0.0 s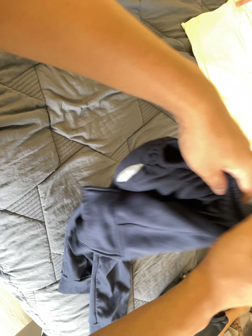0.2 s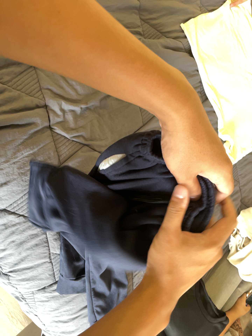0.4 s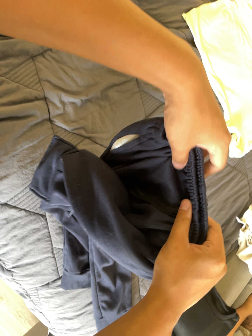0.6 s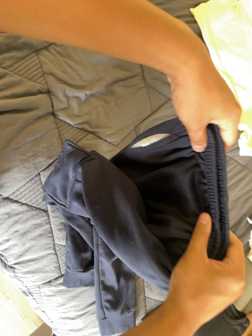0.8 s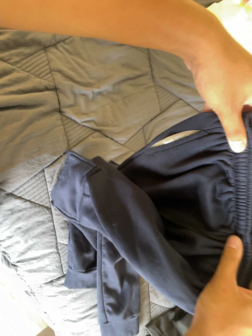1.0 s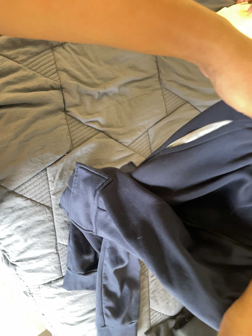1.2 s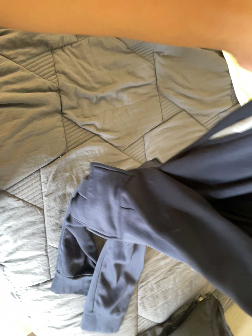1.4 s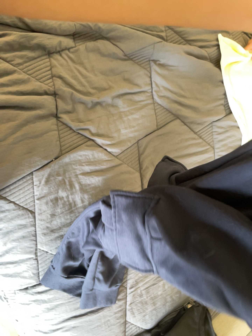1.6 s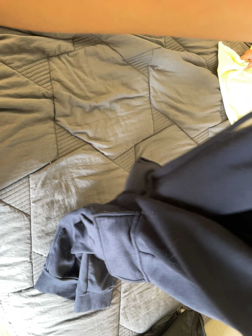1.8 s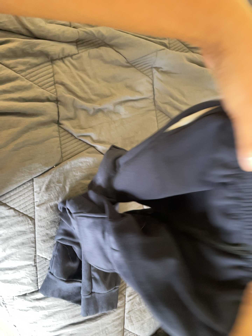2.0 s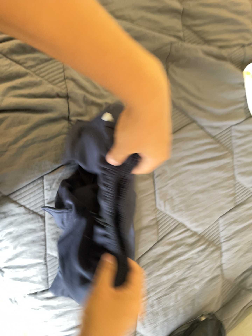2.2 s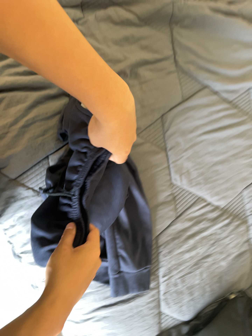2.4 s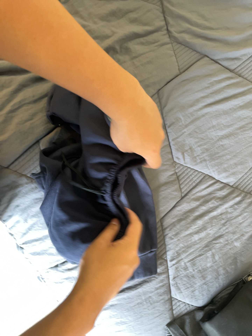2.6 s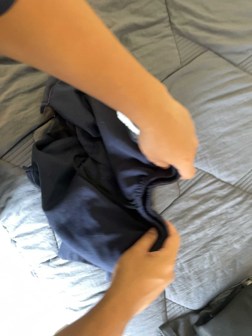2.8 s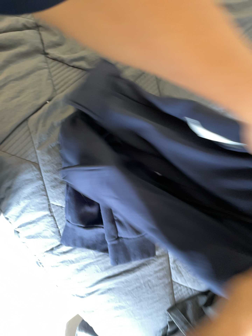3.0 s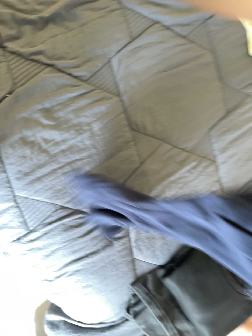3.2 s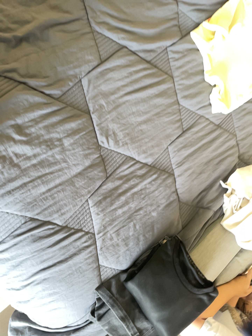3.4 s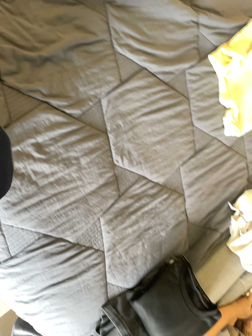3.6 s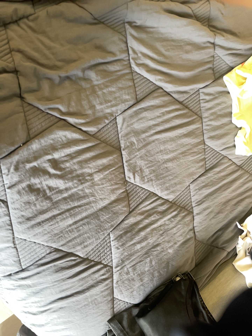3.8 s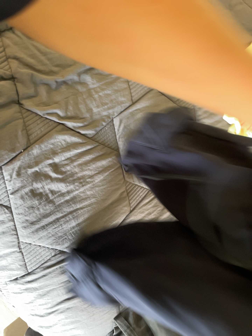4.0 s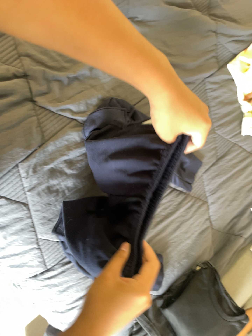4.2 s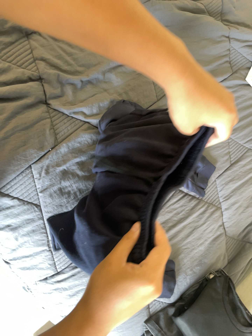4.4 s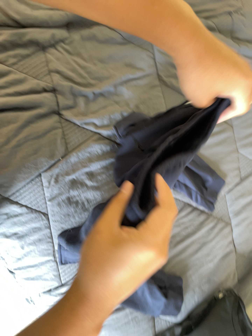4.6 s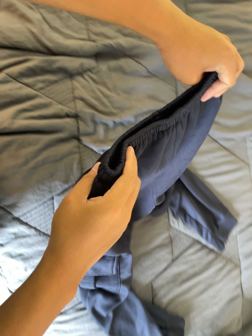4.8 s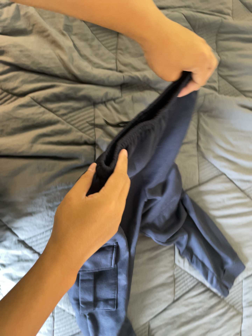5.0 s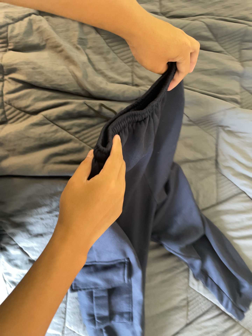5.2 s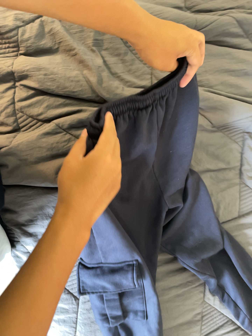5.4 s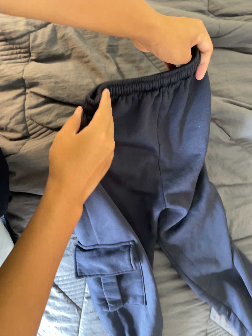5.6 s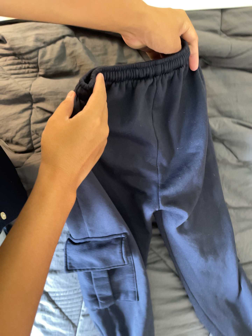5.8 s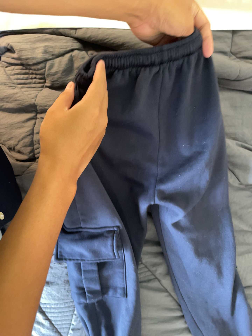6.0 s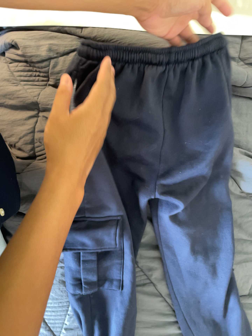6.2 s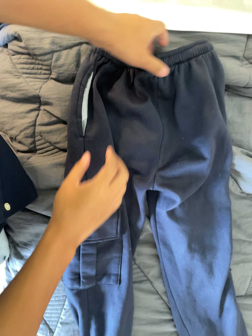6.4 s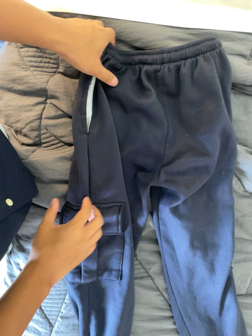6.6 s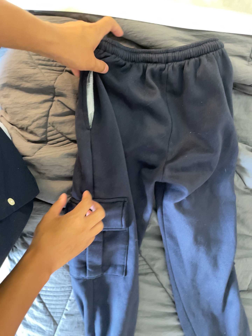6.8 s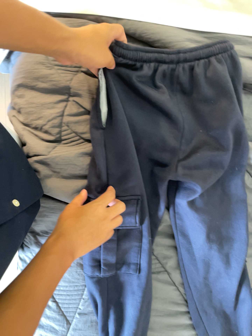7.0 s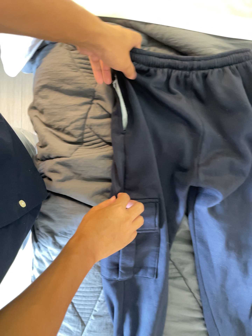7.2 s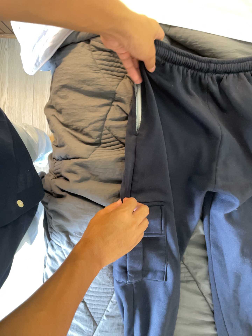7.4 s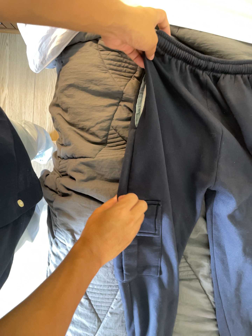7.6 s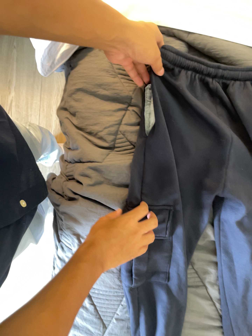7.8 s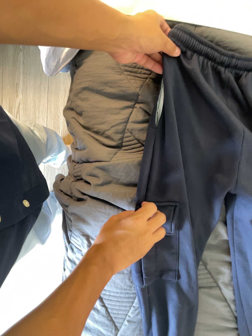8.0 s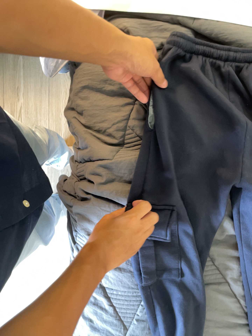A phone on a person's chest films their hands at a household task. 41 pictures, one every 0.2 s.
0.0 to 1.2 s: The camera travels toward the bottom of its view, to its right and forward, about 14 cm.
1.2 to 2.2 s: The camera travels forward and to its right, about 9 cm, so what stands in front looms larger.
2.2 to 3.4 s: The camera travels backward, about 7 cm, so what stands in front gets smaller.
3.4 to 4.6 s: The camera travels to its left, about 8 cm, so close, fixed things drift to the right. Its aim tips toward the top of its view by about 10 degrees, and the scene shifts downward.
4.6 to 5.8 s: The camera swings to its left by about 15 degrees, and the scene slides to the right. It travels toward the top of its view, about 32 cm, so close, fixed things drift downward. It rolls about its line of sight by about 20 degrees, and the scene rotates clockwise.
5.8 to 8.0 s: The camera travels to its left, about 16 cm, so close, fixed things drift to the right.
The film runs forward here.
